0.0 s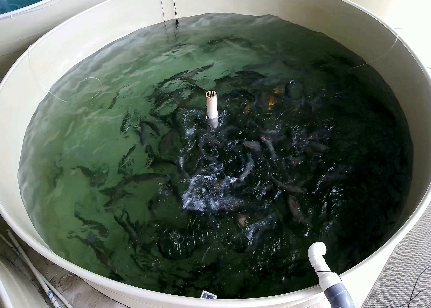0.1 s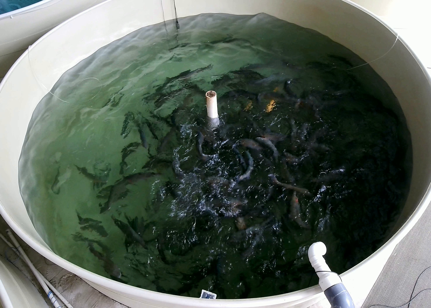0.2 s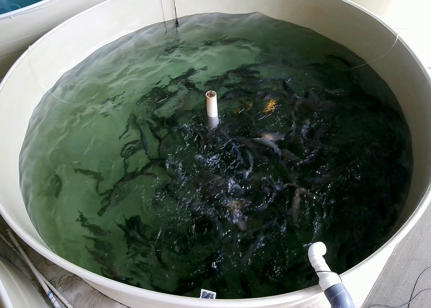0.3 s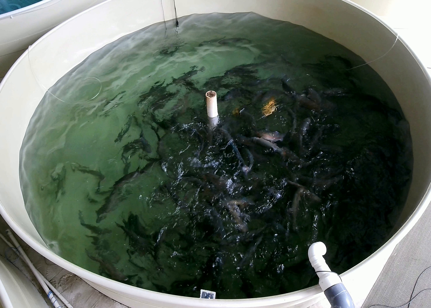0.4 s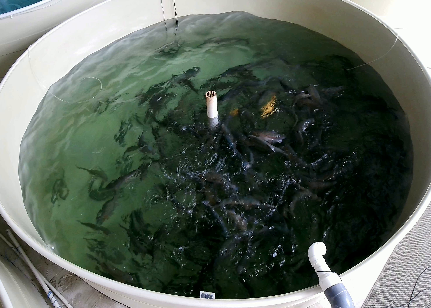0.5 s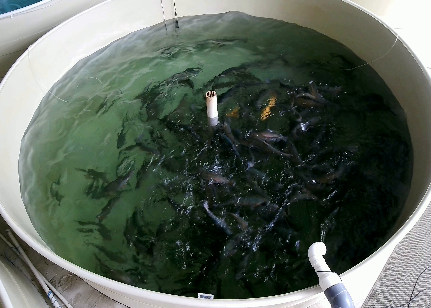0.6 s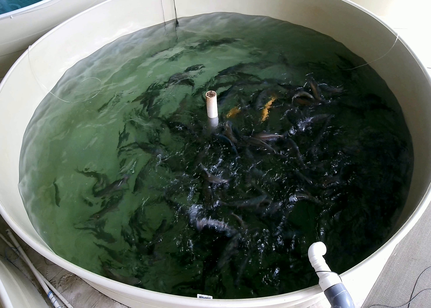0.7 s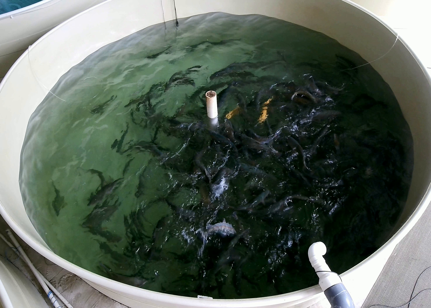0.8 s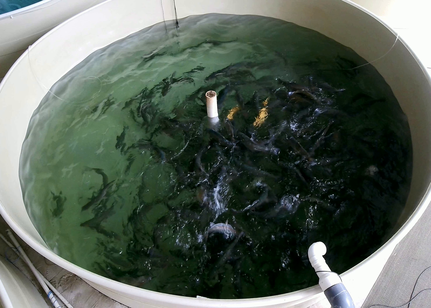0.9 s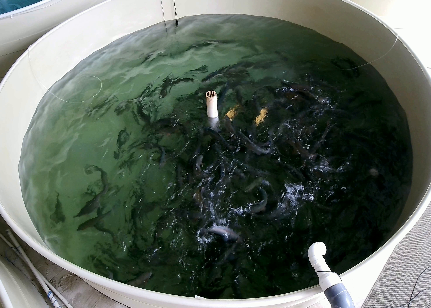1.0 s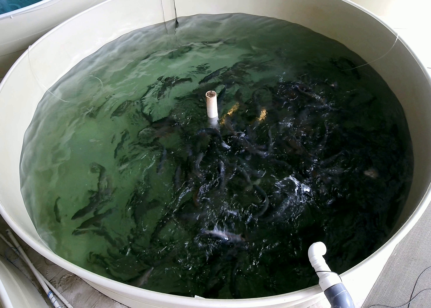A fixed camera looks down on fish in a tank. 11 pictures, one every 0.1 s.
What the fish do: Strong feeding.
